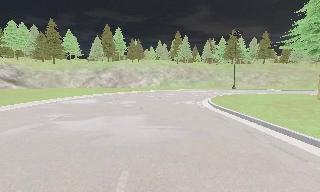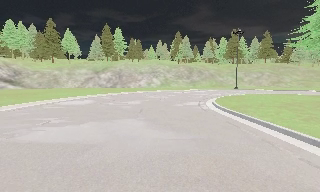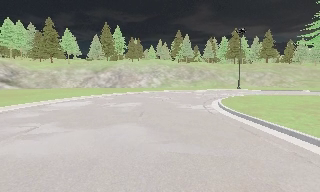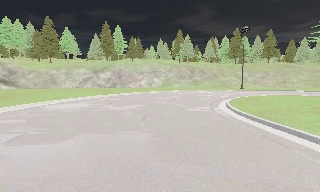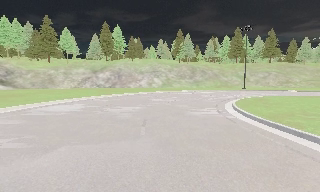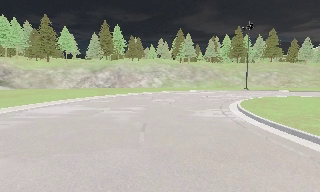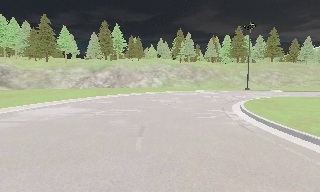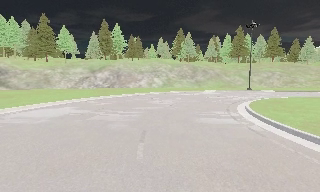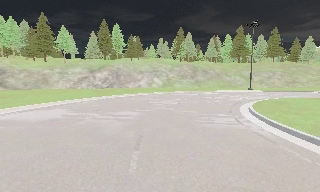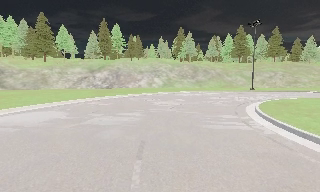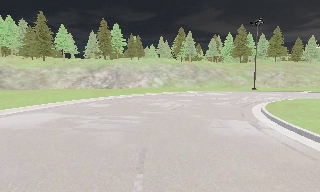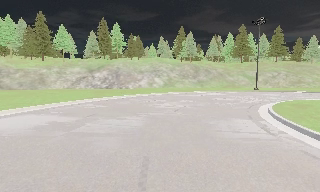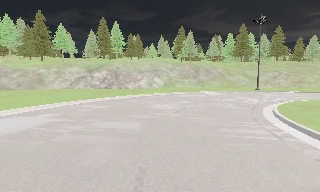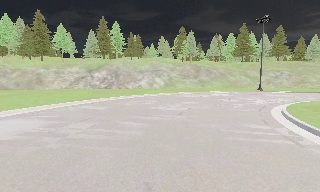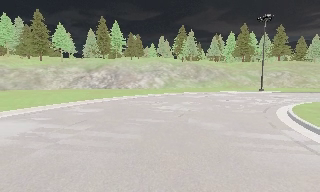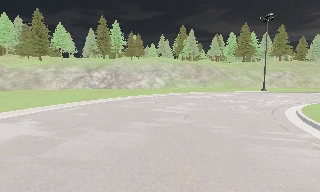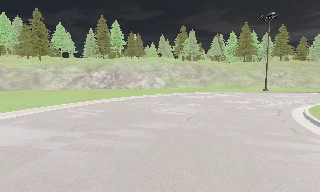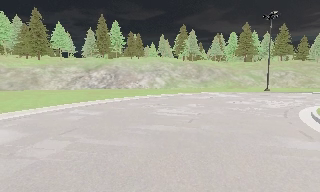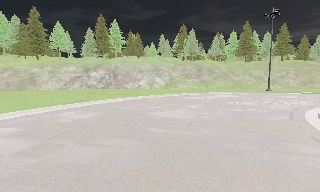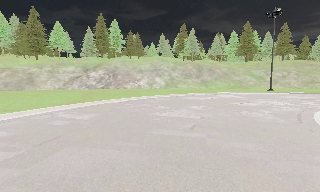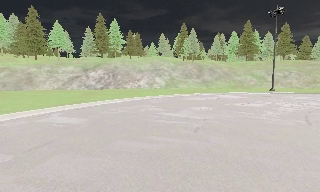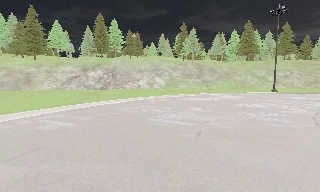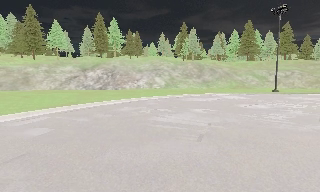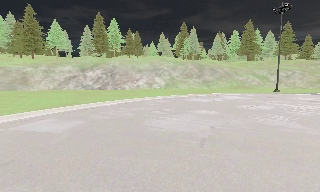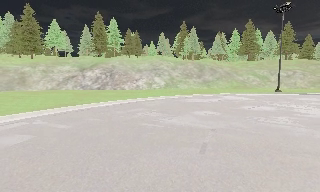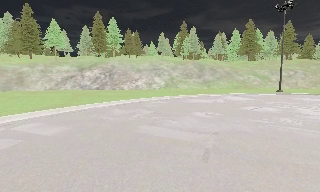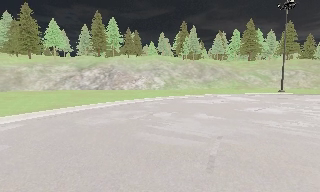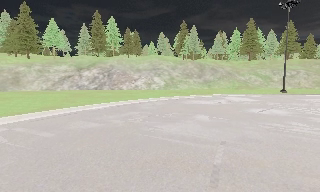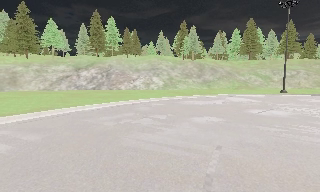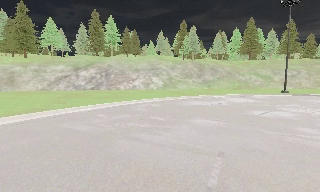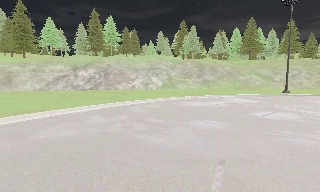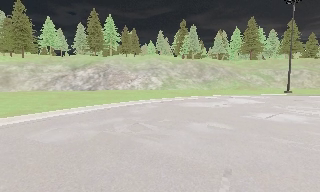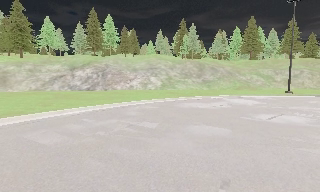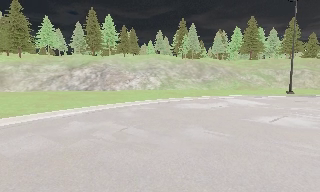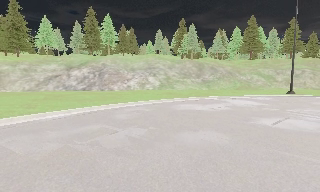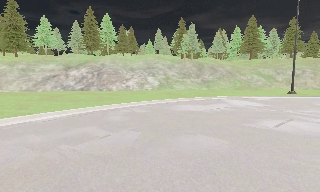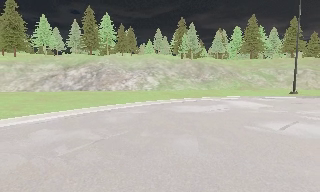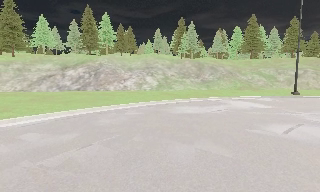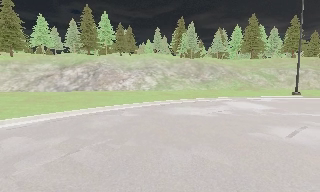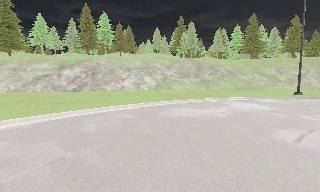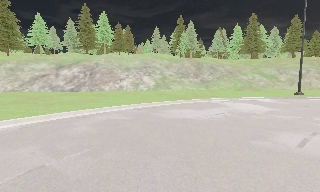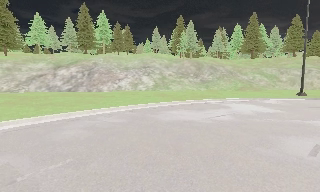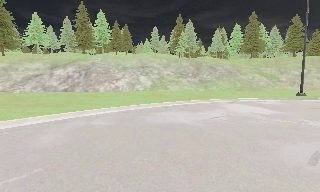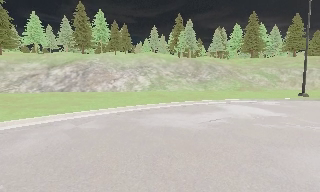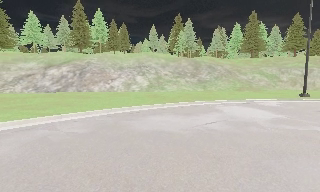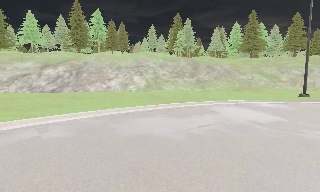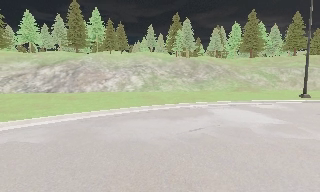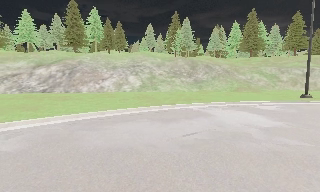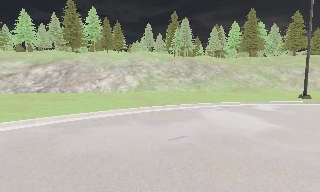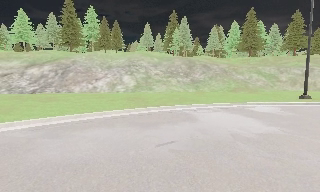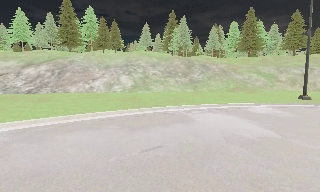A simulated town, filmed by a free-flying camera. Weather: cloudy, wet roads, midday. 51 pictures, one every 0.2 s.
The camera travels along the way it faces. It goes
forward.
0.0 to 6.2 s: The camera travels forward, about 14 m, so what stands in front looms larger. It loses speed.
6.2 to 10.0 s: The camera travels forward and to its right, about 9 m, so what stands in front looms larger.
The film runs backward here.
